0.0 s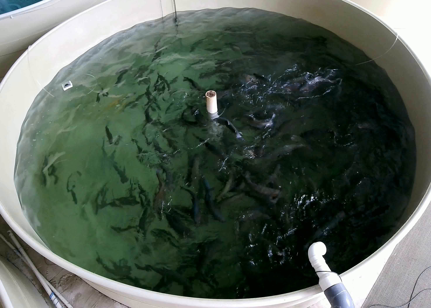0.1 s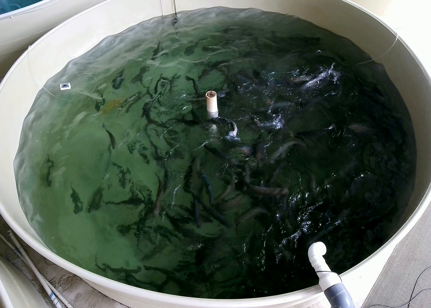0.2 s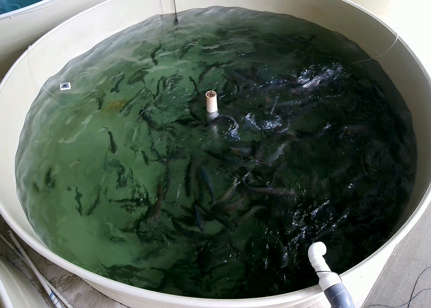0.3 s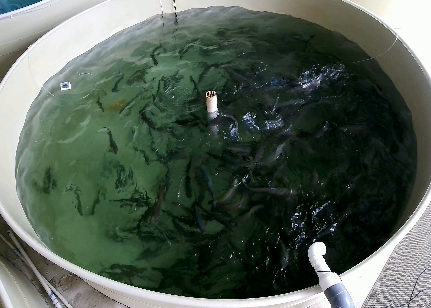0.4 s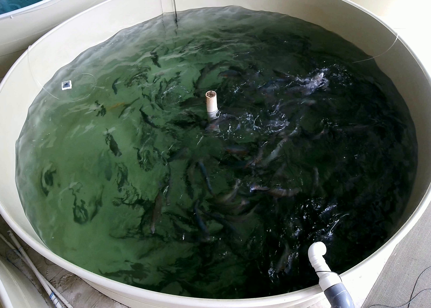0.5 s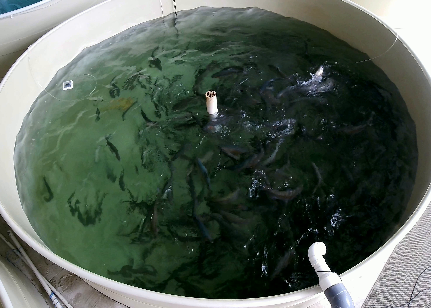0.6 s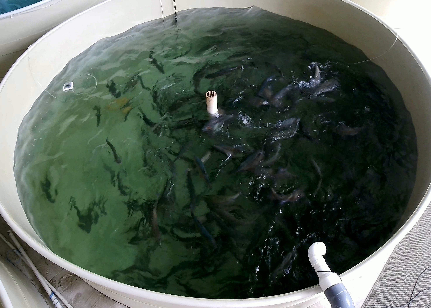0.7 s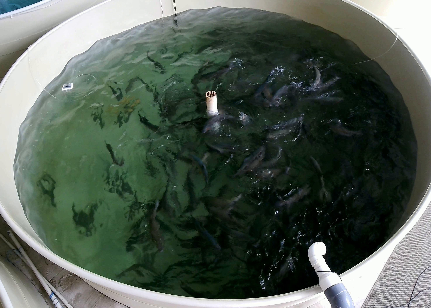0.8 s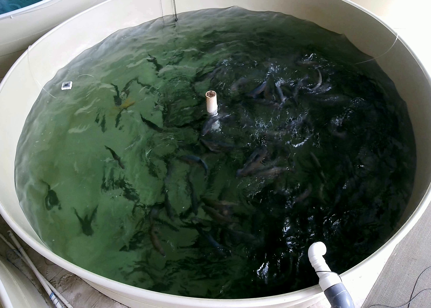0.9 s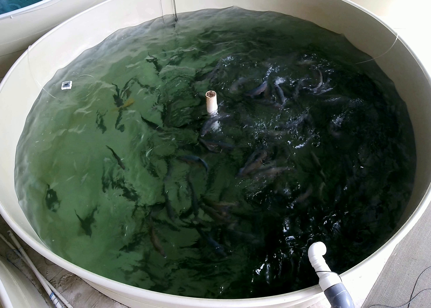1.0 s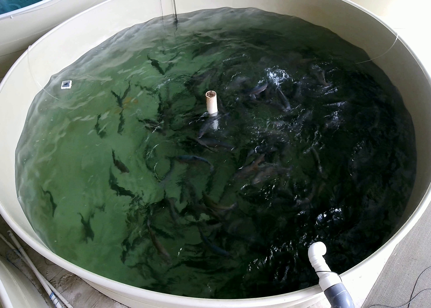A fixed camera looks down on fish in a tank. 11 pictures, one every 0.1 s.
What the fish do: Weak feeding.
